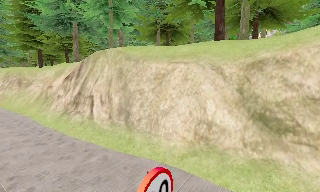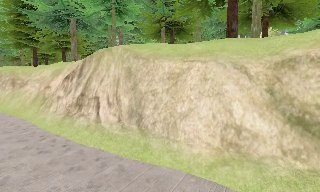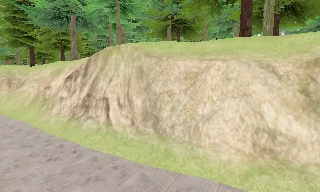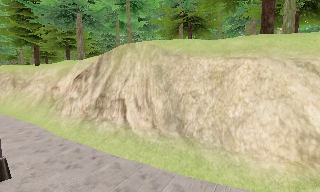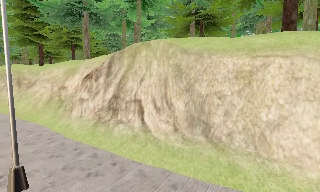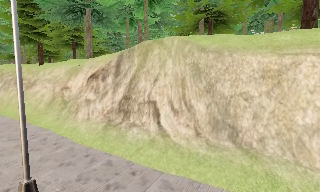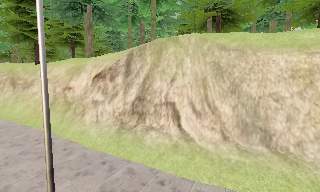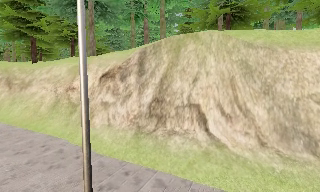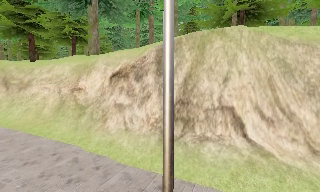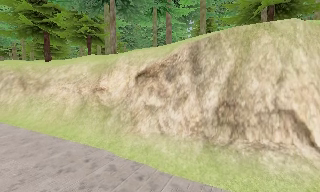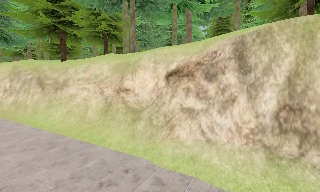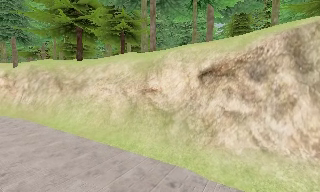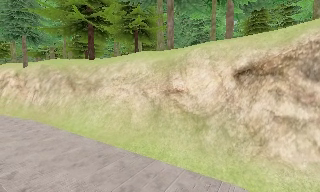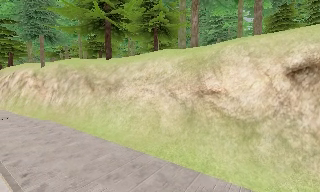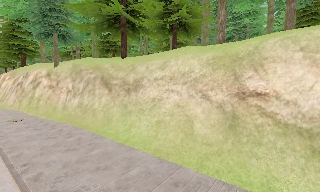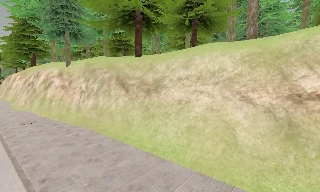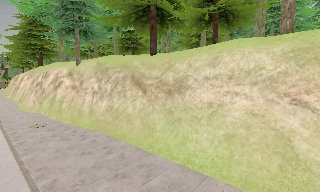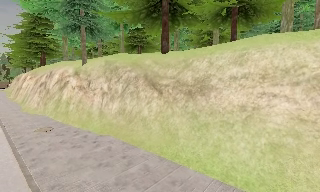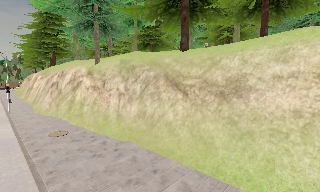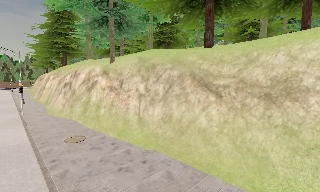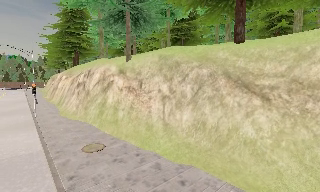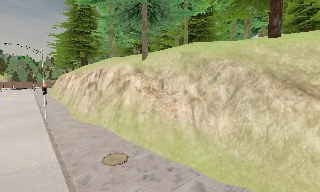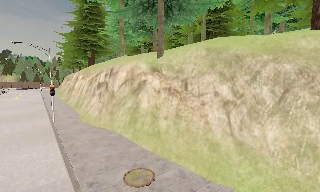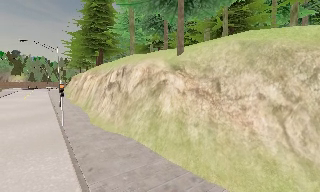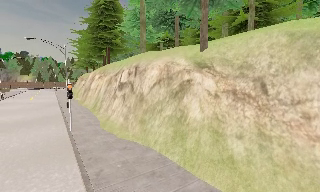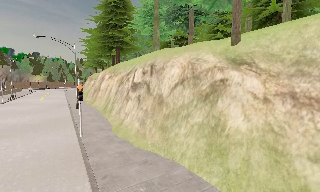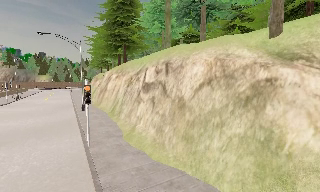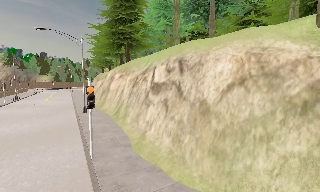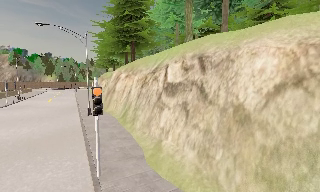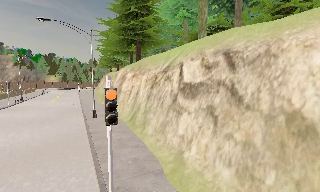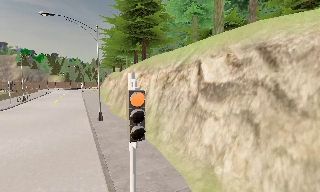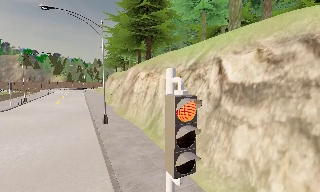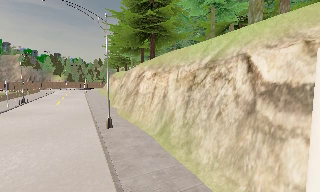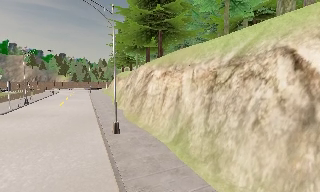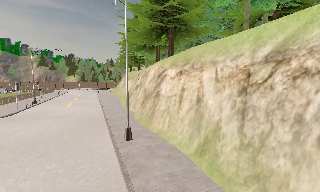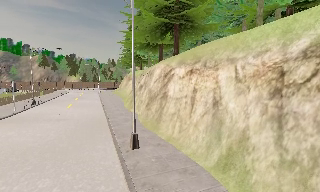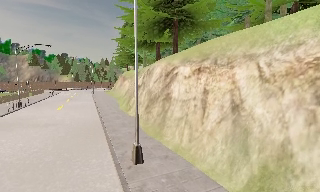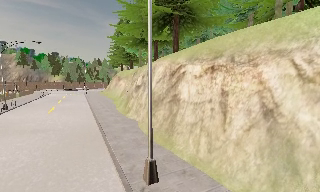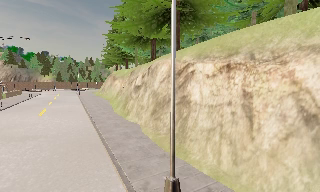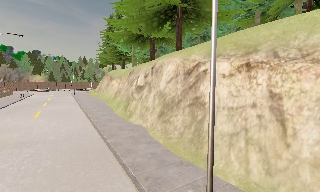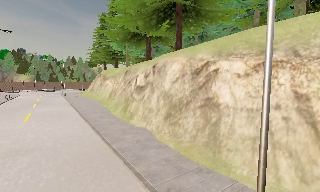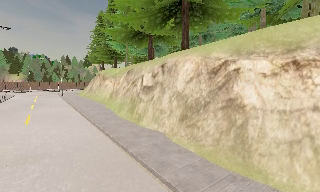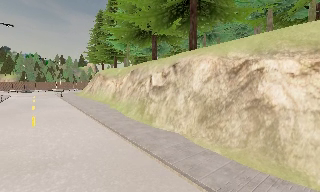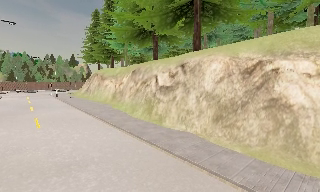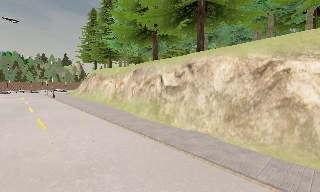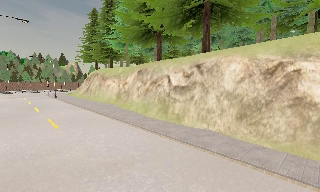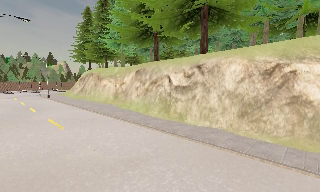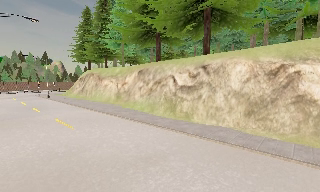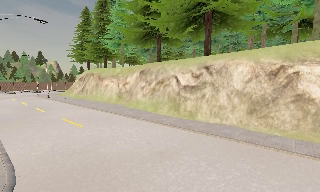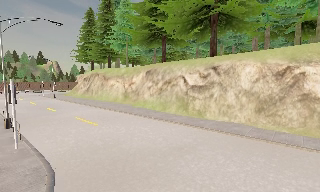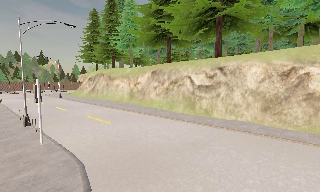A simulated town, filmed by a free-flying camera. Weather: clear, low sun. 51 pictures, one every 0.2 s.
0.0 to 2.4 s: The camera travels to its left and forward, about 16 m, so close, fixed things drift to the right.
2.4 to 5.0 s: The camera pans to its left, which is counterclockwise from overhead, by about 25 degrees. It travels forward and to its left, about 20 m, so what stands in front looms larger.
5.0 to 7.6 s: The camera travels forward and to its left, about 17 m, so what stands in front looms larger.
7.6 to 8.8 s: The camera pans to its right, which is clockwise from overhead, by about 15 degrees. It travels to its left, about 7 m, so close, fixed things drift to the right.
8.8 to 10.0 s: The camera travels to its left and backward, about 6 m, so close, fixed things drift to the right.
The film runs forward here.
